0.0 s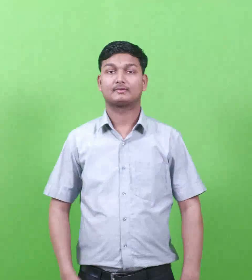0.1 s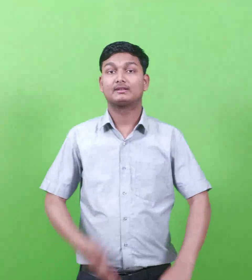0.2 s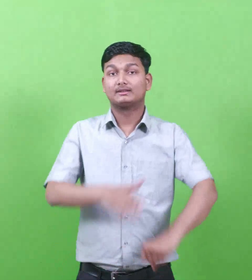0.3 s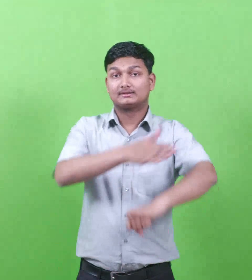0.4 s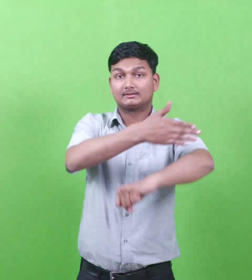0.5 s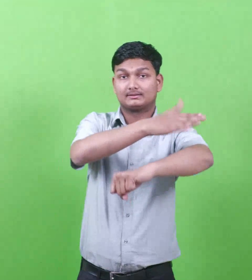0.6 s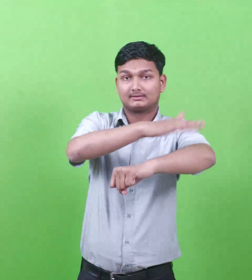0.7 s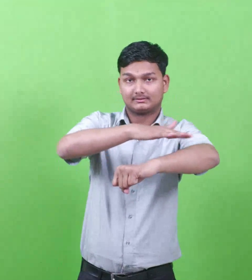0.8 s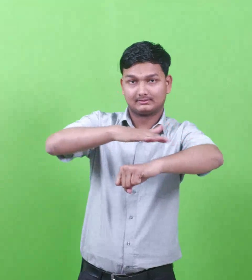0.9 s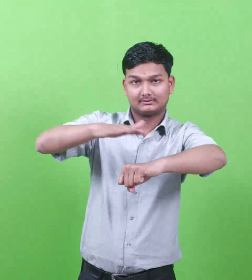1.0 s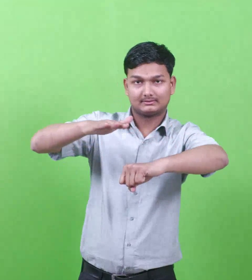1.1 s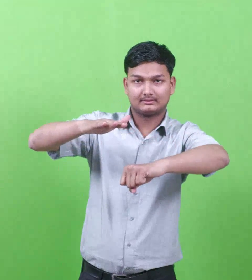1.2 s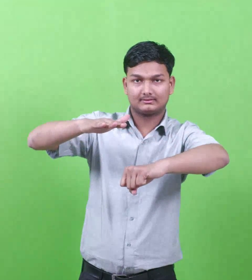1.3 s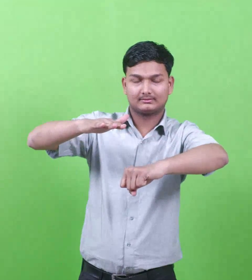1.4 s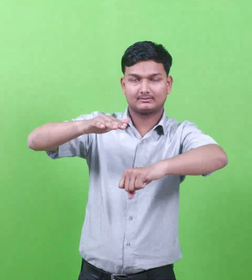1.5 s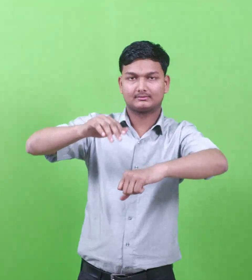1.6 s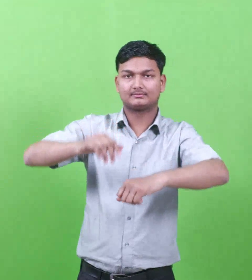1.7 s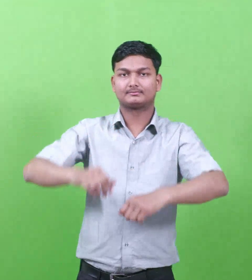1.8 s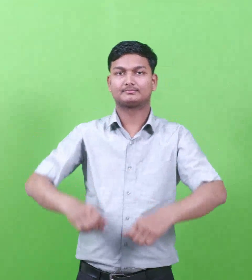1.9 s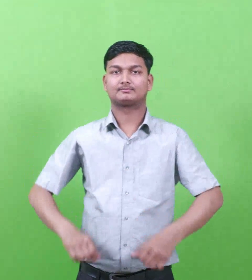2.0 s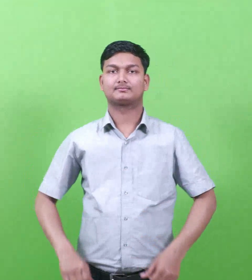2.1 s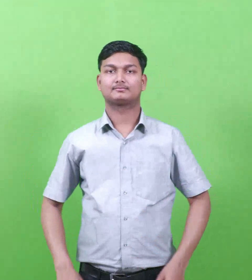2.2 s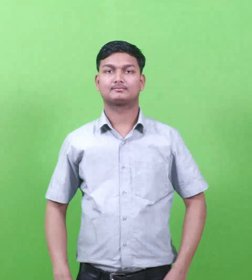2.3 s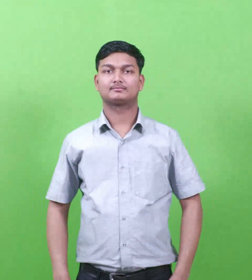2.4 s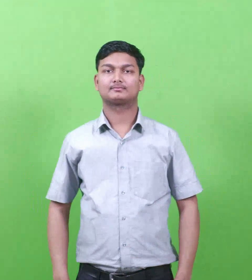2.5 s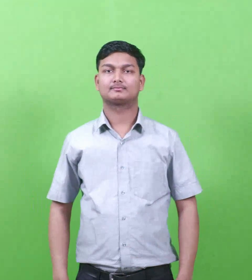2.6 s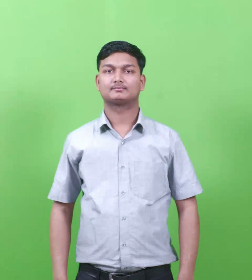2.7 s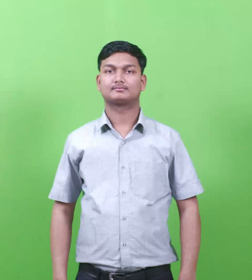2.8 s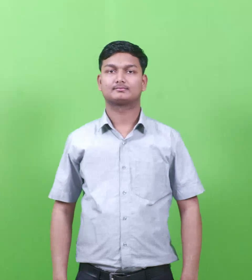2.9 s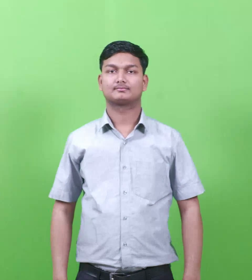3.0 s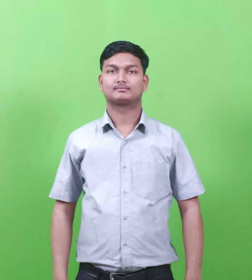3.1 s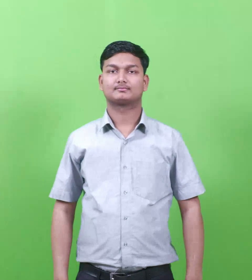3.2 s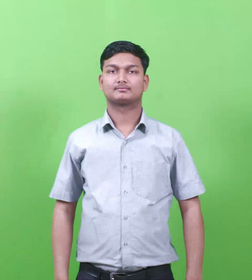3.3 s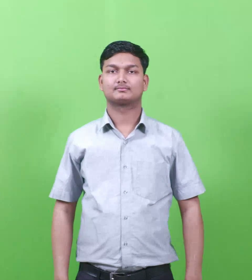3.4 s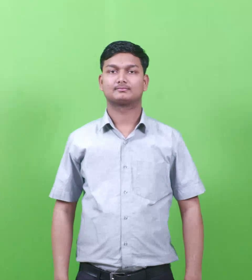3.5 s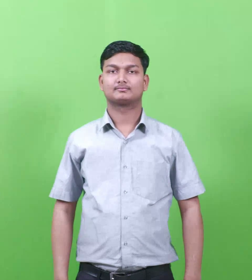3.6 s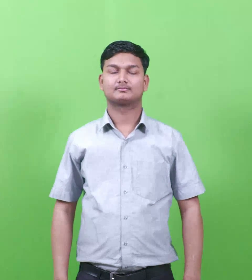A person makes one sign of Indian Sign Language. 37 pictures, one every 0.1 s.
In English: salim
